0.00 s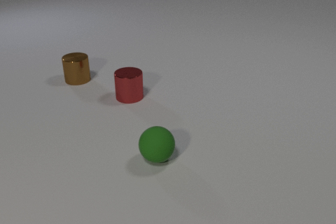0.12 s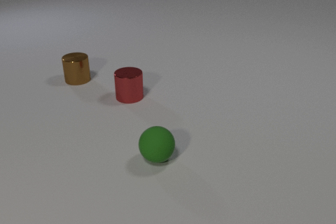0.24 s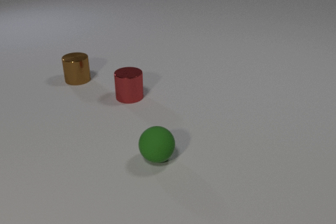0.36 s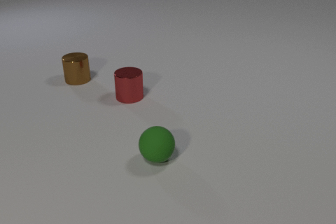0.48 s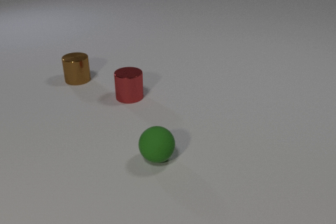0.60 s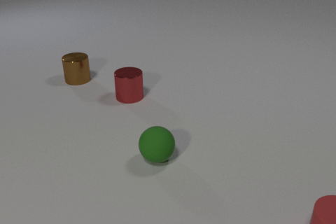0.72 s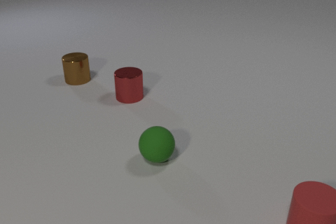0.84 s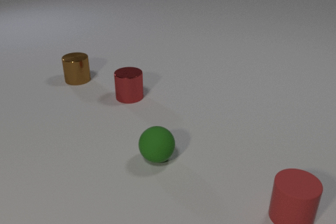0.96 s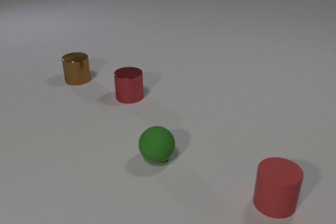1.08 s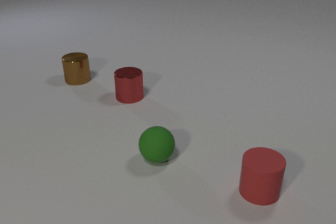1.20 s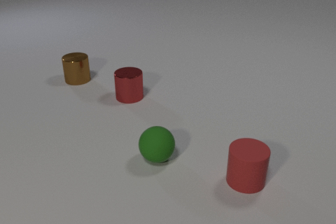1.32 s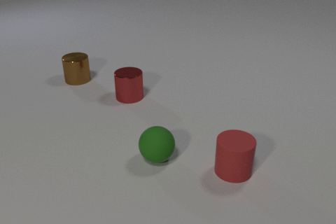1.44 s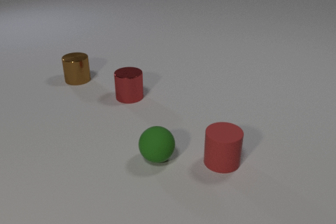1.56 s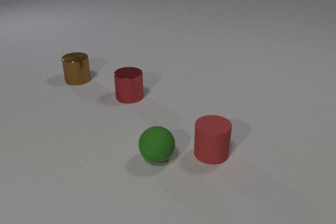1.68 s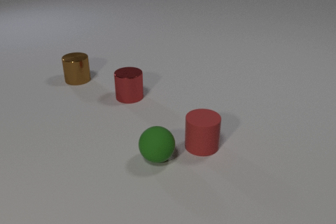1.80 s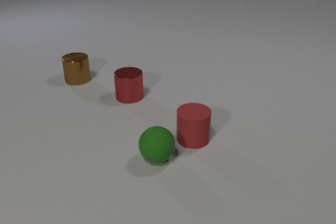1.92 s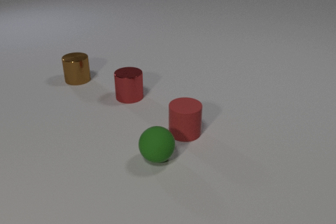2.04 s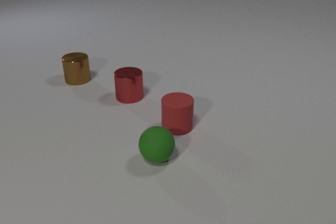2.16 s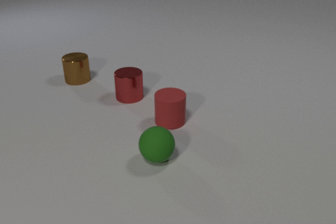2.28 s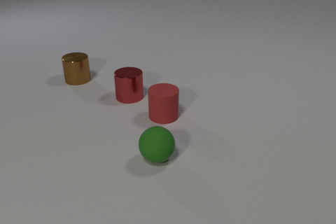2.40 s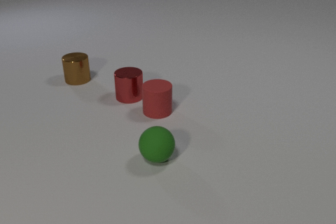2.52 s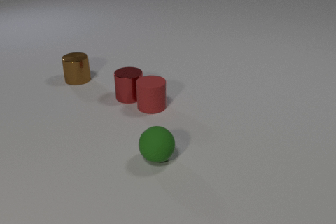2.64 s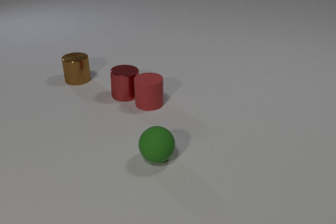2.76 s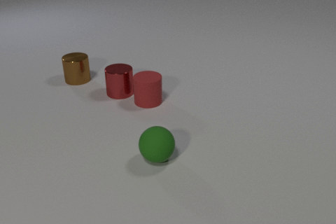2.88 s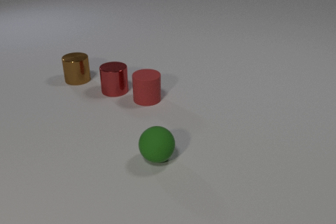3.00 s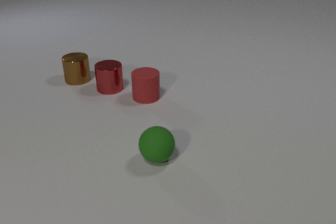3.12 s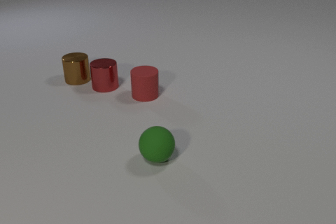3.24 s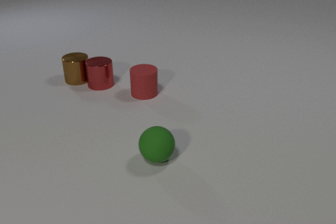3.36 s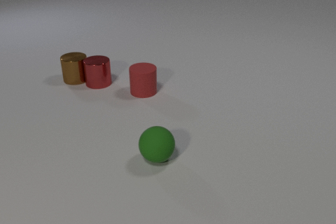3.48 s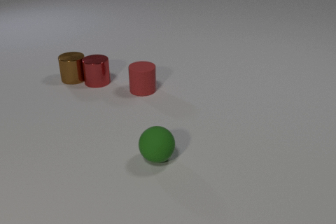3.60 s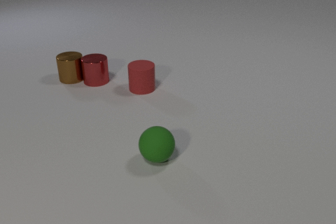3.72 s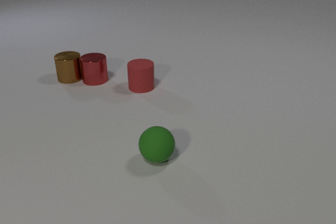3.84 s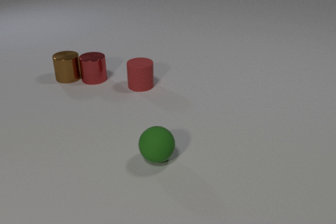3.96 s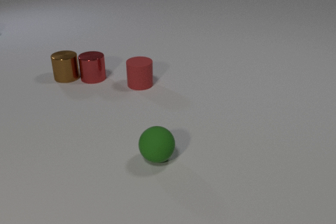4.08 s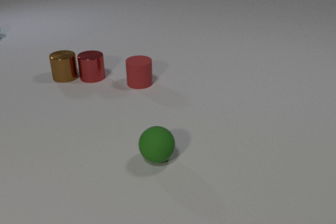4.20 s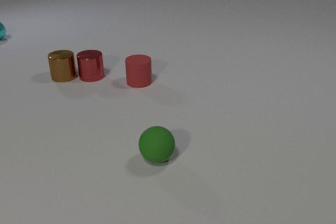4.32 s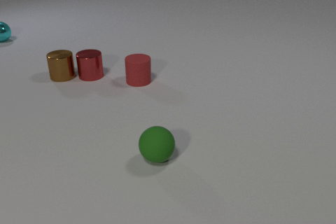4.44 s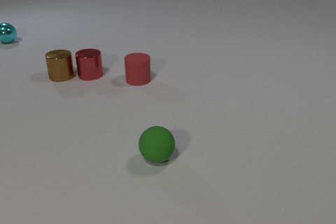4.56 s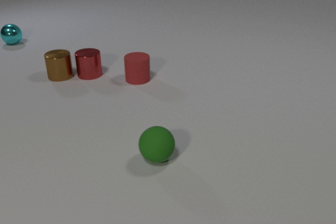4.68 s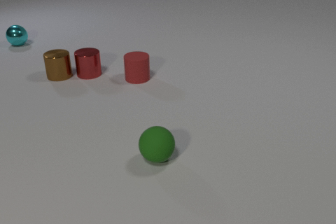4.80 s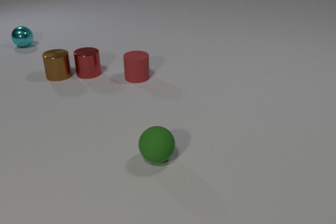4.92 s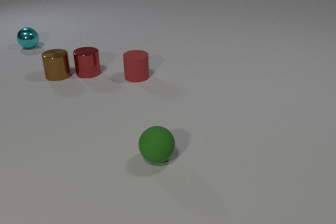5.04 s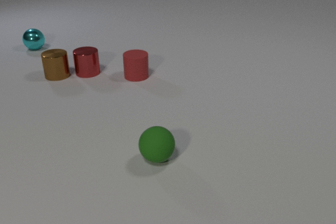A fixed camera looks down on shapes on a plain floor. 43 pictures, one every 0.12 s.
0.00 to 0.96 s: The red rubber cylinder comes in at the bottom edge, slides to the left and away from the camera.
0.96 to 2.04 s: The red rubber cylinder slides away from the camera and to the left.
2.04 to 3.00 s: The red rubber cylinder slides away from the camera and to the left. The red metal cylinder slides away from the camera and to the left. The red rubber cylinder and the red metal cylinder collide.
3.00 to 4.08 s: The red rubber cylinder slides away from the camera. The red metal cylinder slides away from the camera and to the left. The brown metal cylinder slides to the left and away from the camera. The red metal cylinder and the brown metal cylinder collide.
4.08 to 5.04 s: The red rubber cylinder slides away from the camera. The red metal cylinder slides away from the camera. The brown metal cylinder slides to the left and away from the camera. The cyan metal sphere rolls toward the camera and to the right.
What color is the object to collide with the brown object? red.
Are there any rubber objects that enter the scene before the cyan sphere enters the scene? yes.
How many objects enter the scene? 2.
